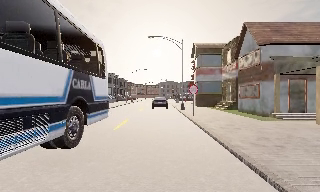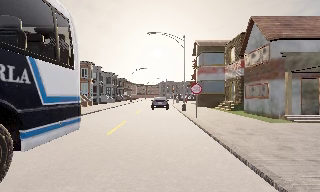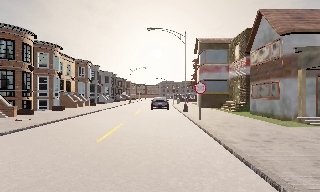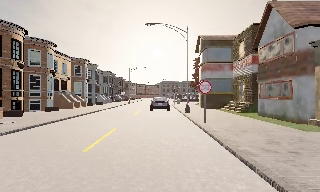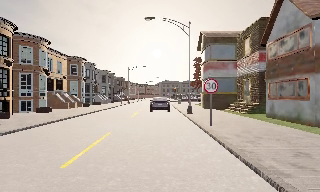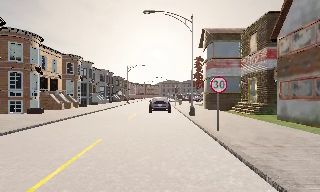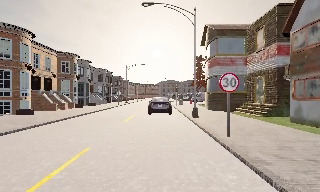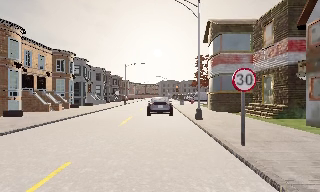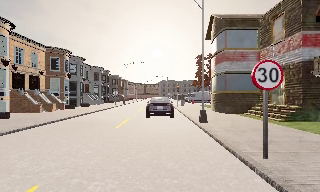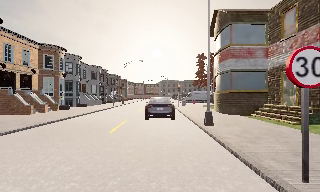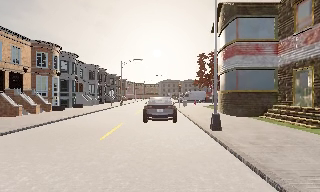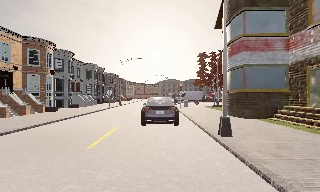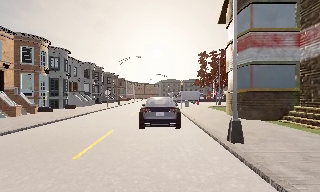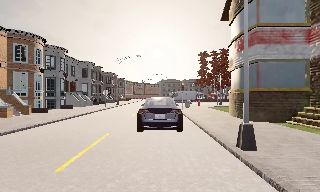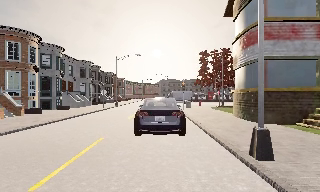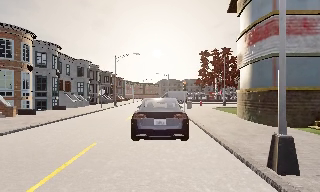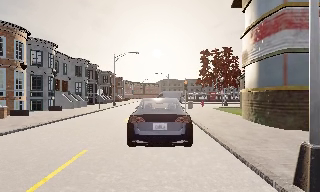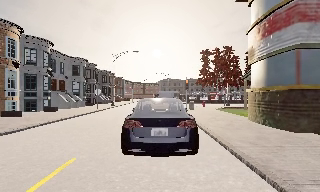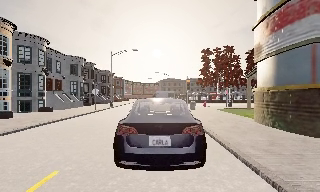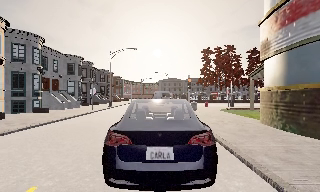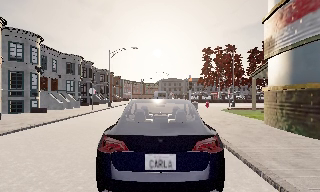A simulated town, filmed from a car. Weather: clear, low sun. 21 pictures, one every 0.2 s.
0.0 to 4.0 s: The camera travels forward, about 16 m, so what stands in front looms larger. It loses speed.
The film runs forward here.
